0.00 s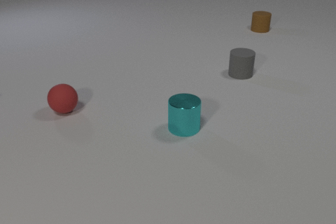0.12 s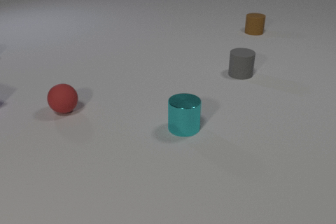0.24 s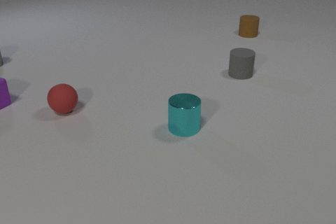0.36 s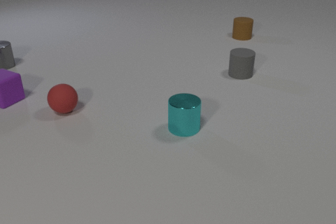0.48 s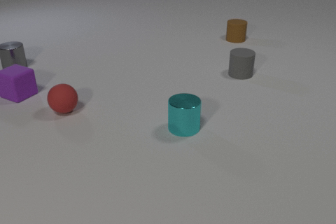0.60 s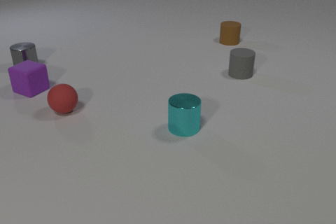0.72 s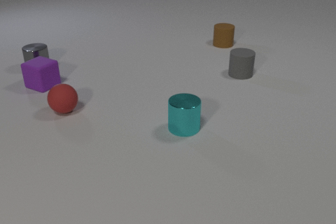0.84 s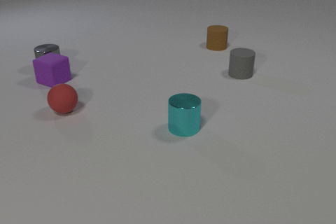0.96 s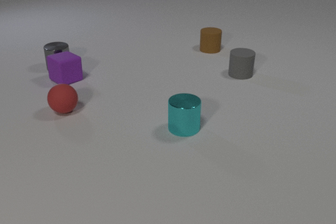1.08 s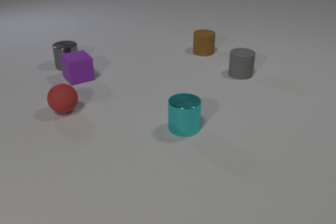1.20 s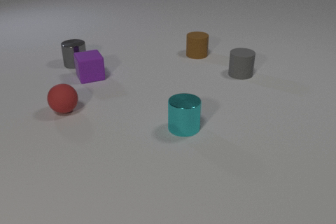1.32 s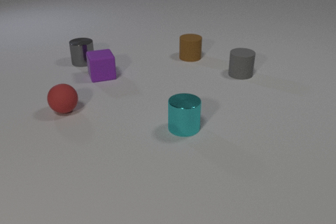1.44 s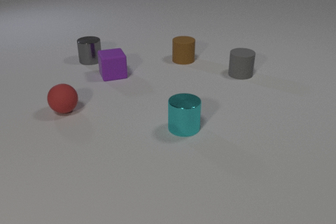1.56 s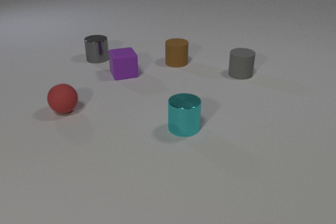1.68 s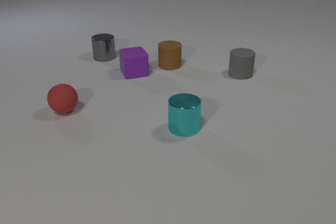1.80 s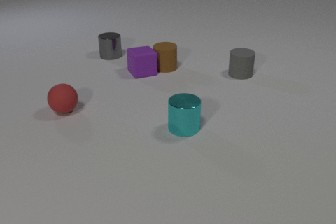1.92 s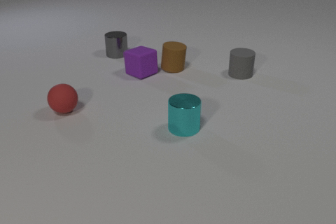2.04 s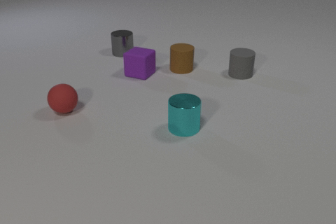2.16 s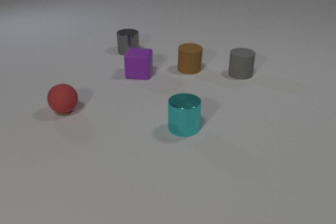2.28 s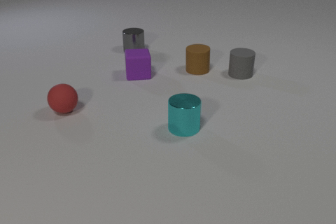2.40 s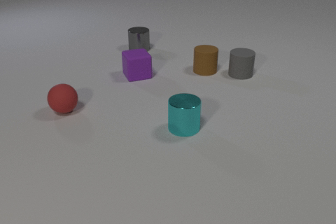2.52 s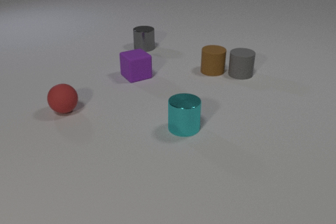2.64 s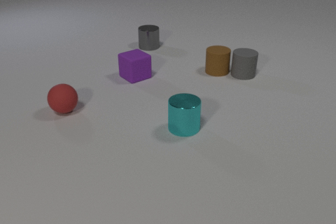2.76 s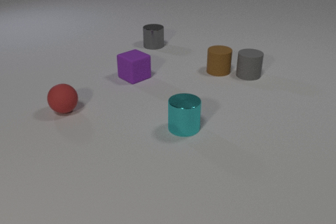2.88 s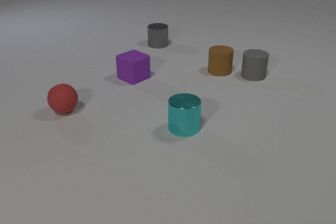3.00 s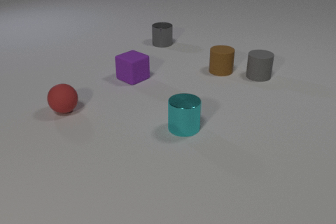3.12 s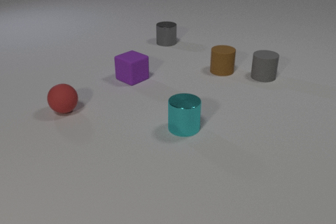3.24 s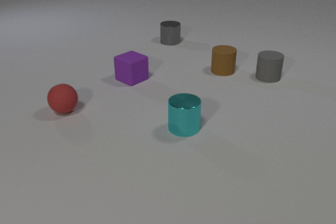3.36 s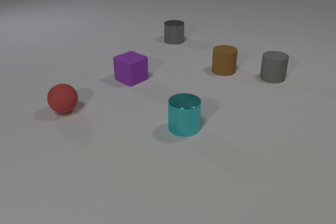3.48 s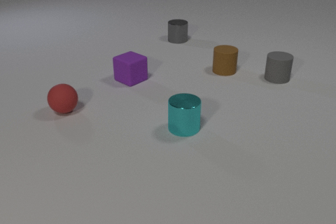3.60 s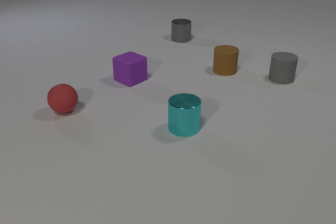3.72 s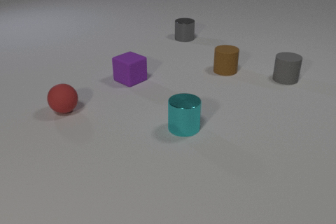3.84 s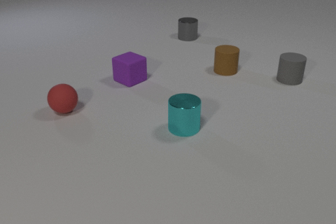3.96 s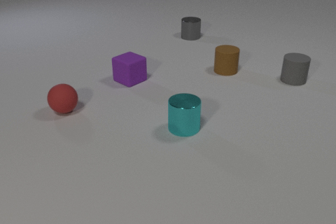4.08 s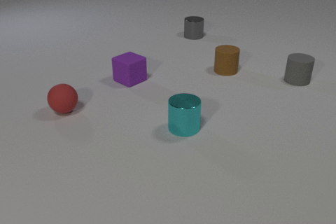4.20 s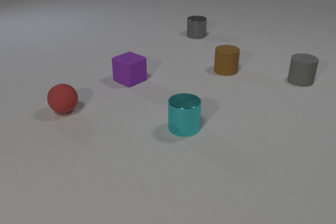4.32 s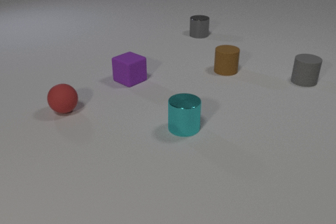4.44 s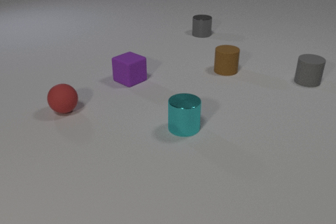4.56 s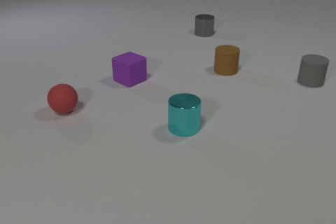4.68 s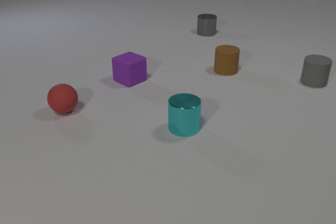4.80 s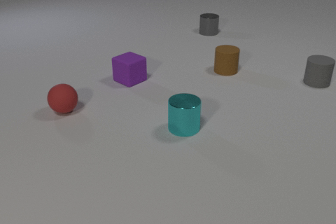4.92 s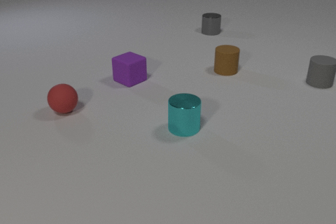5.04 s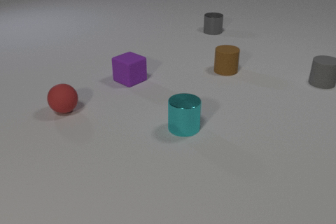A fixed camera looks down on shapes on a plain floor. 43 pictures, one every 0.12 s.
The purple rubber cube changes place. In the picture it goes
to the right.
The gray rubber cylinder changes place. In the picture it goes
to the right.
0.00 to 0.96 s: The gray metal cylinder comes in at the left edge, slides to the right and toward the camera. The purple rubber cube comes in at the left edge, slides to the right and away from the camera. The brown rubber cylinder slides toward the camera and to the left. The gray metal cylinder and the purple rubber cube collide.
0.96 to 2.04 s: The gray metal cylinder slides to the right and away from the camera. The purple rubber cube slides to the right, spins so that its near face slides to the right, counterclockwise seen from above. The brown rubber cylinder slides toward the camera and to the left. The purple rubber cube and the brown rubber cylinder collide.
2.04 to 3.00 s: The gray metal cylinder slides to the right and away from the camera. The purple rubber cube slides toward the camera and to the left, spins counterclockwise seen from above by about 75 degrees, its near face sliding to the right. The brown rubber cylinder slides to the right. The gray rubber cylinder slides to the right. The brown rubber cylinder and the gray rubber cylinder collide.
3.00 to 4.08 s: The gray metal cylinder slides to the right and away from the camera. The brown rubber cylinder slides to the right. The gray rubber cylinder slides to the right.
4.08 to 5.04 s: The gray metal cylinder slides to the right and away from the camera. The gray rubber cylinder slides to the right.
What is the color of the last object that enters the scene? gray.
How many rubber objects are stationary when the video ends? 3.
How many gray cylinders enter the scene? 1.
